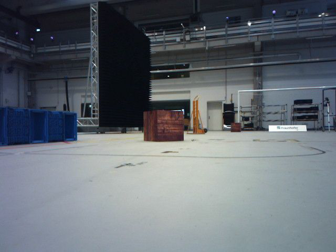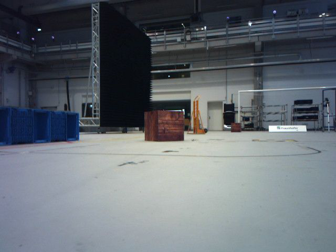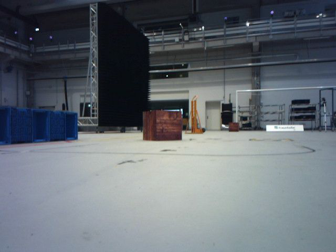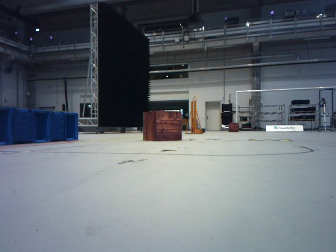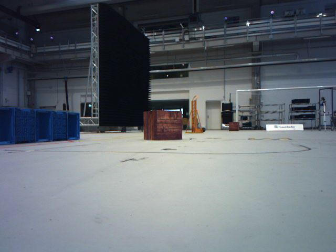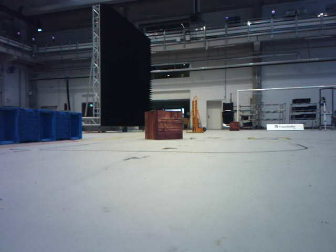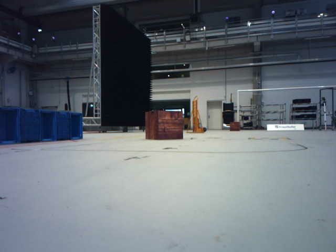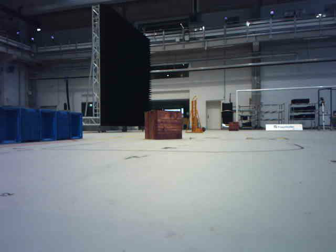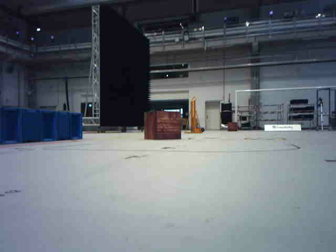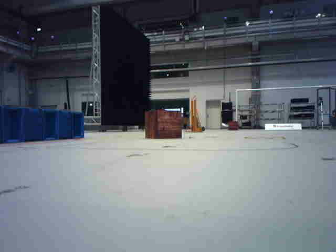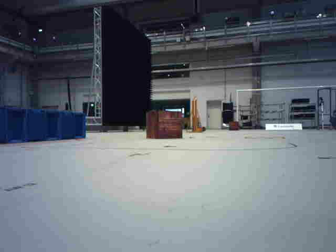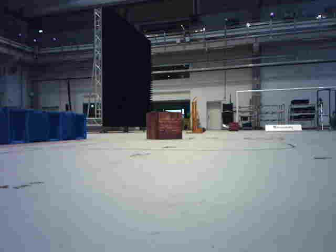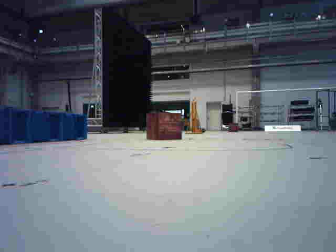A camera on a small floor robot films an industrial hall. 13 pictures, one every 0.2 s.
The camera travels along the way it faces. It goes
backward.
0.0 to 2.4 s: The camera travels backward, about 0.5 m, so what stands in front gets smaller.
The film runs backward here.
